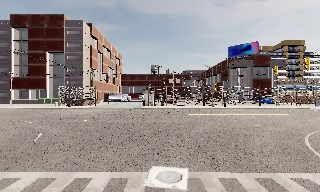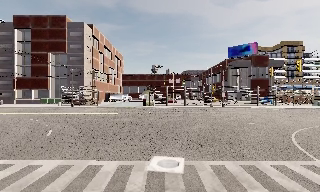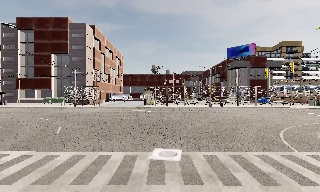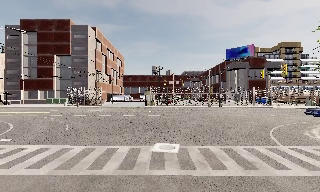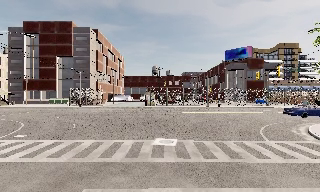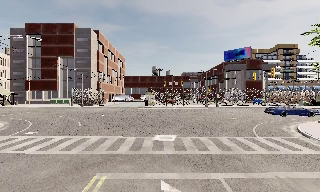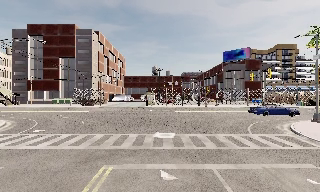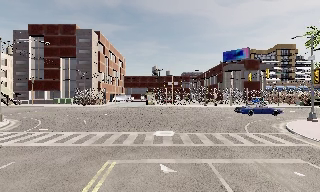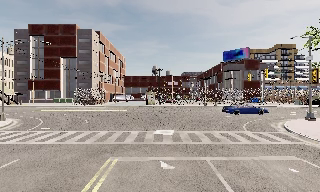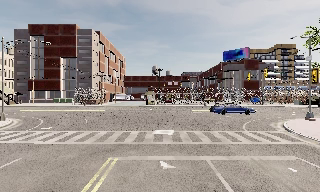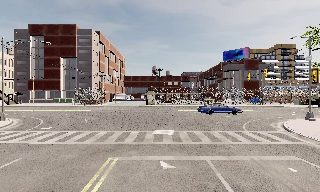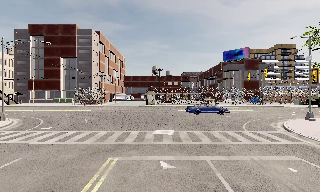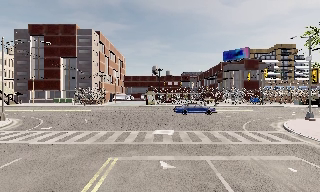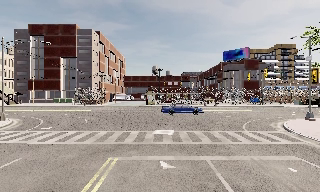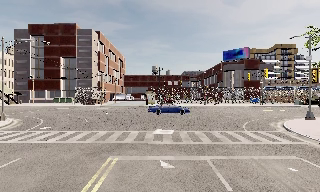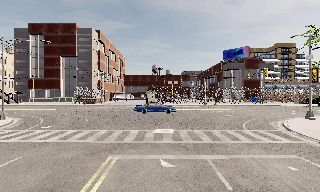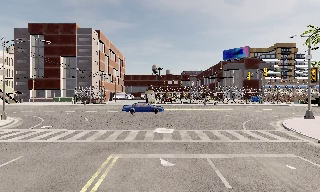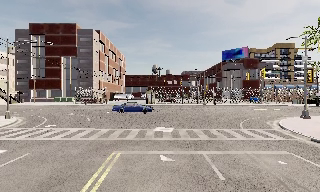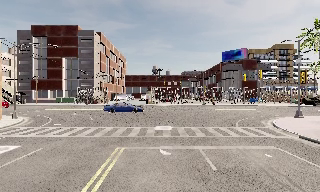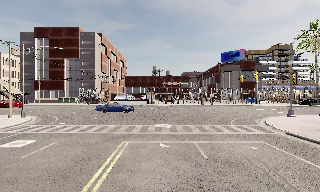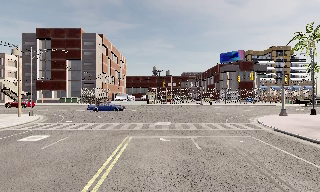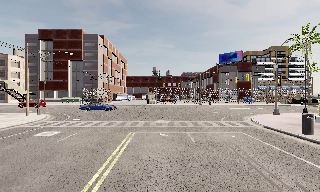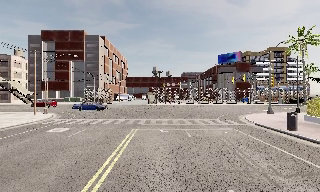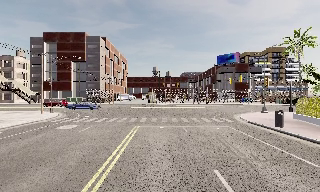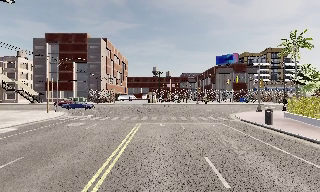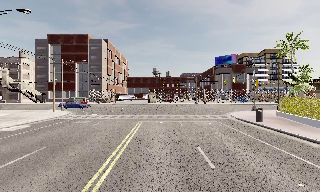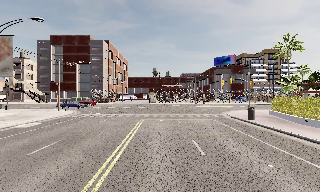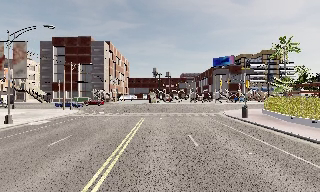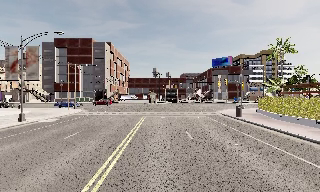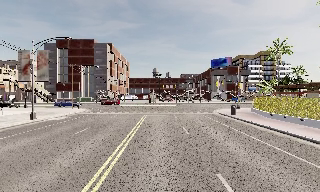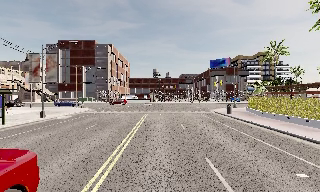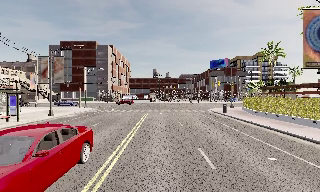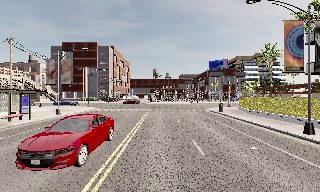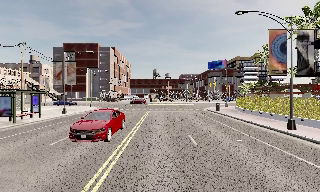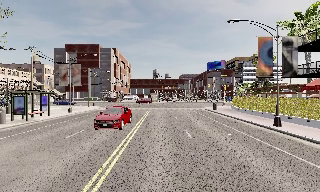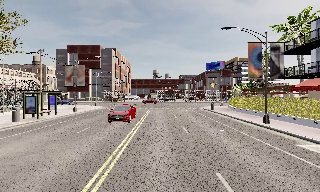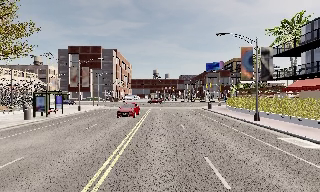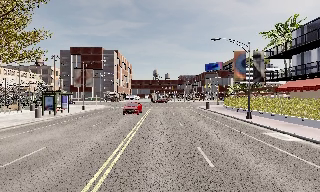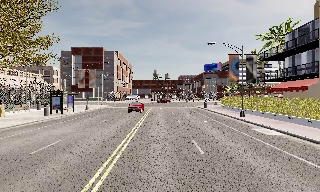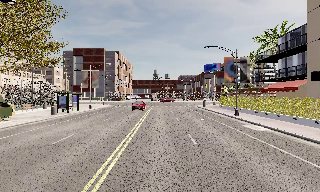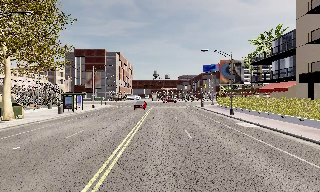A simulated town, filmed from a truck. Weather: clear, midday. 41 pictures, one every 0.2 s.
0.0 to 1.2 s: The camera travels backward, about 5 m, so what stands in front gets smaller.
1.2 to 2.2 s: The camera travels backward, about 0.5 m, so what stands in front gets smaller. It loses speed.
2.2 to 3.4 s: The camera shifts only a little, or ends up much as it began.
3.4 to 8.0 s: The camera travels backward, about 25 m, so what stands in front gets smaller.
The film runs backward here.
